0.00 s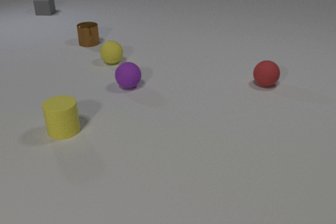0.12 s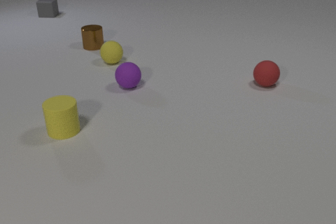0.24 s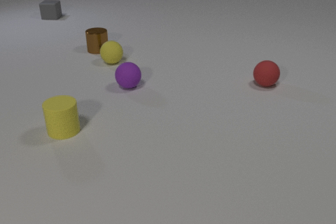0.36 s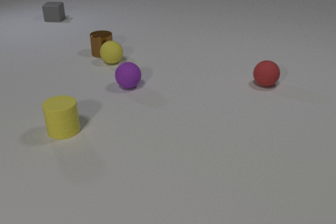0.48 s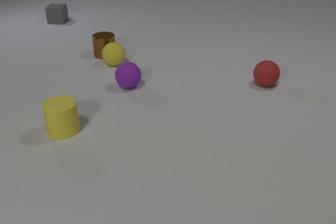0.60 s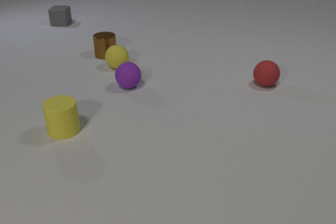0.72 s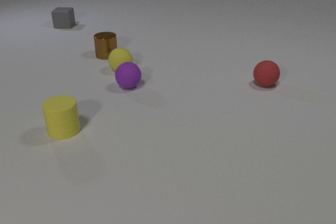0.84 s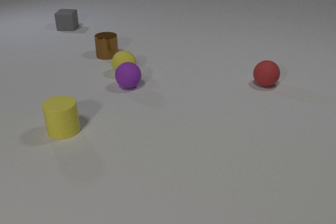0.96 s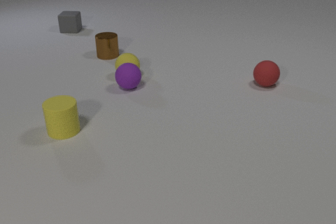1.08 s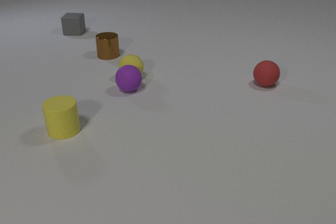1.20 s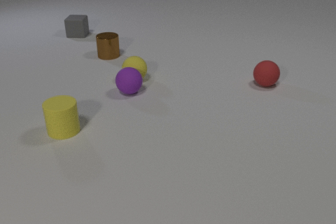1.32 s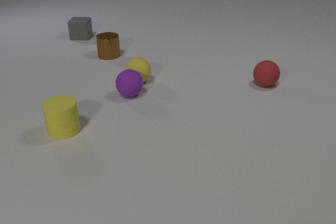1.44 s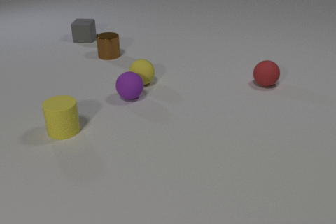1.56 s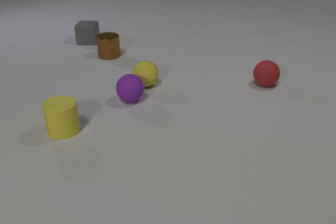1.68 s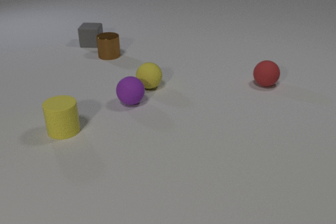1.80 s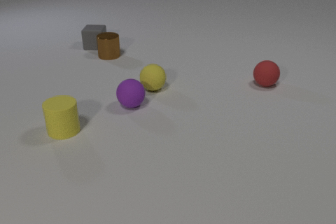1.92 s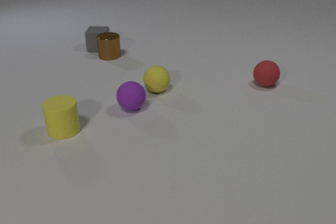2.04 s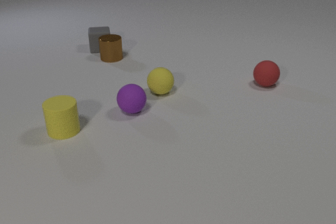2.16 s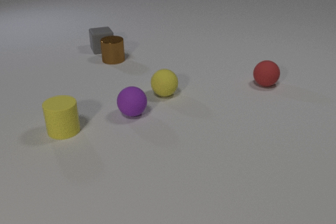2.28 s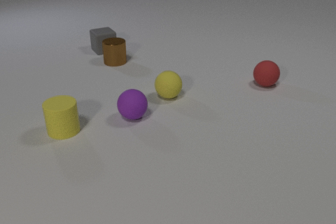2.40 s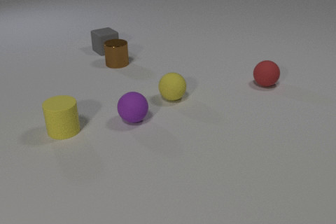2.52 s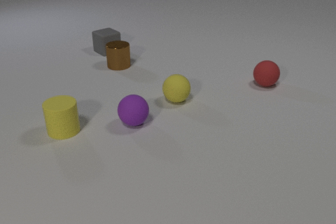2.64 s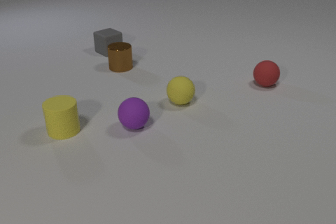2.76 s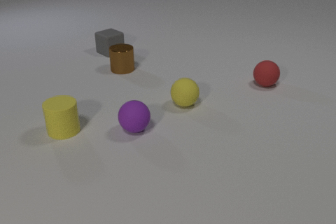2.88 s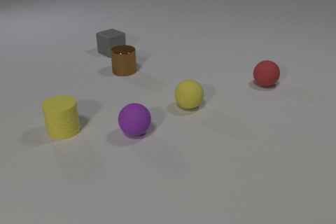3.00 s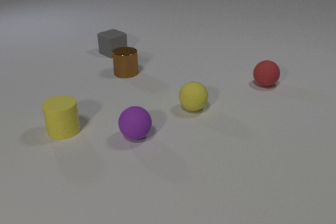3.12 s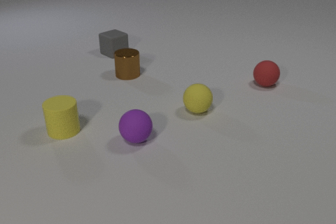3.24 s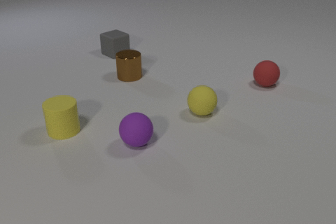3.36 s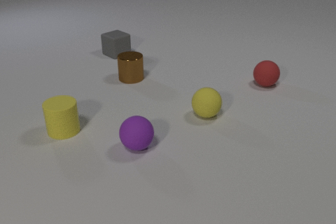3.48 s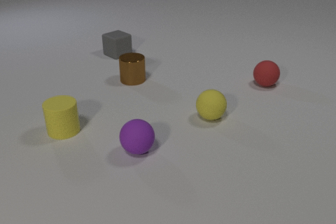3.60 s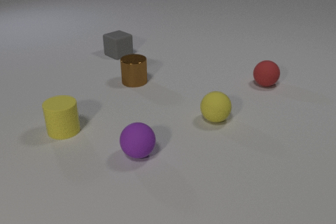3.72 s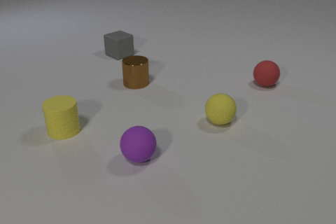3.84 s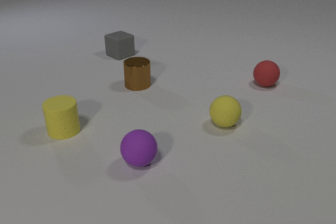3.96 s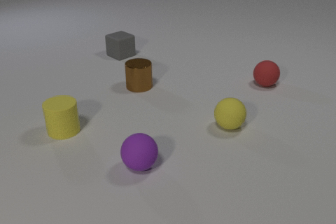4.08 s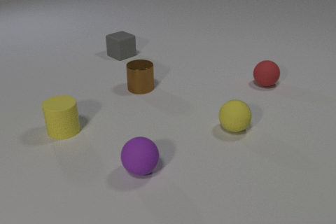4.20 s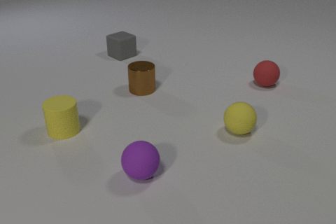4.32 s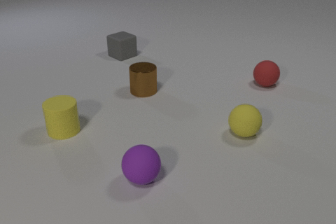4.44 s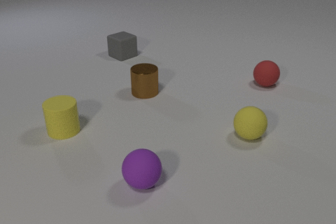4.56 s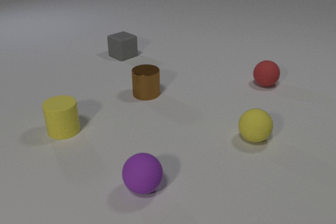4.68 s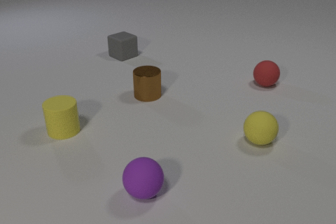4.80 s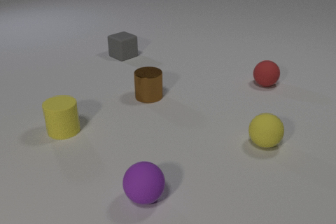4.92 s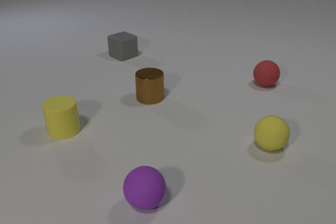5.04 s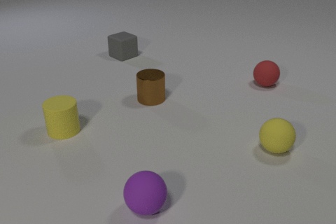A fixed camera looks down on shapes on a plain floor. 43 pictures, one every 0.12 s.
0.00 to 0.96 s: The brown metal cylinder slides toward the camera and to the right. The yellow rubber sphere rolls toward the camera and to the right. The gray rubber cube slides toward the camera. The brown metal cylinder and the yellow rubber sphere collide. The yellow rubber sphere and the purple rubber sphere collide.
0.96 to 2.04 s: The brown metal cylinder slides toward the camera. The yellow rubber sphere rolls toward the camera and to the right. The purple rubber sphere rolls toward the camera. The gray rubber cube slides toward the camera and to the right. The brown metal cylinder and the gray rubber cube collide.
2.04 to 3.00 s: The brown metal cylinder slides toward the camera. The yellow rubber sphere rolls toward the camera and to the right. The purple rubber sphere rolls toward the camera. The gray rubber cube slides to the right and toward the camera, spins so that its near face slides to the right, counterclockwise seen from above.
3.00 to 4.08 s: The brown metal cylinder slides toward the camera. The yellow rubber sphere rolls to the right and toward the camera. The purple rubber sphere rolls toward the camera. The gray rubber cube slides to the right and toward the camera.
4.08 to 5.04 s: The brown metal cylinder slides toward the camera and to the right. The yellow rubber sphere rolls to the right and toward the camera. The purple rubber sphere rolls toward the camera.
How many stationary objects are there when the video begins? 4.
What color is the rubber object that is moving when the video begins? gray.
What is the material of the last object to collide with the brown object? rubber.
